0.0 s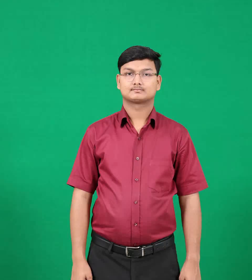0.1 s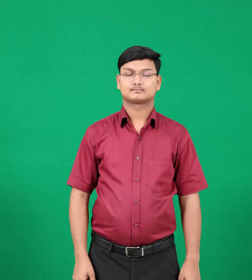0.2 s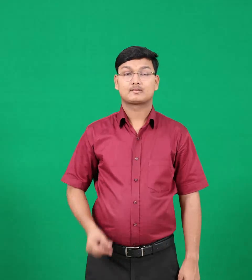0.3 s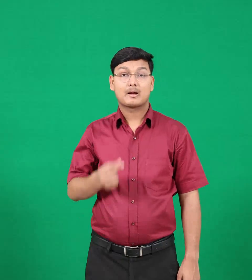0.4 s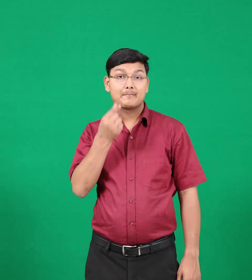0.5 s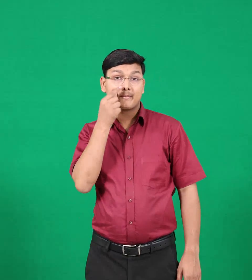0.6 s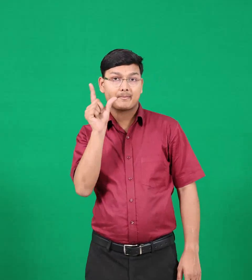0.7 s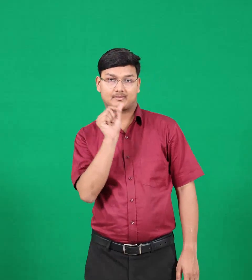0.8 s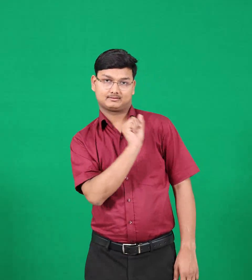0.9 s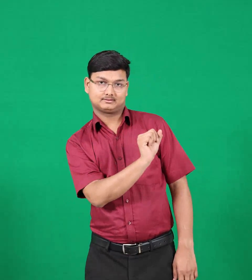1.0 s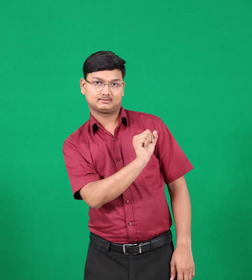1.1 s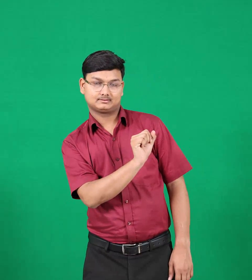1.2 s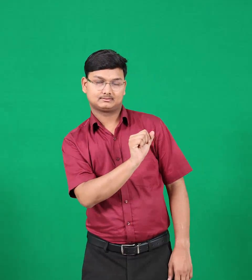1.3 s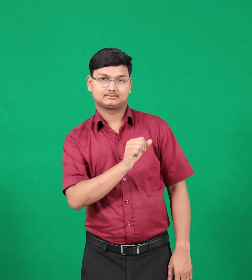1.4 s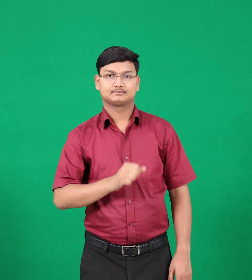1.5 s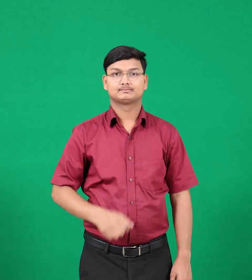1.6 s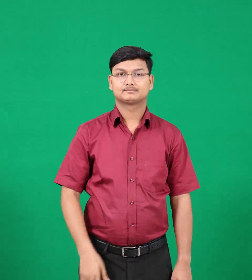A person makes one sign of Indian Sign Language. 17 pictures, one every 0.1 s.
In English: father’s
